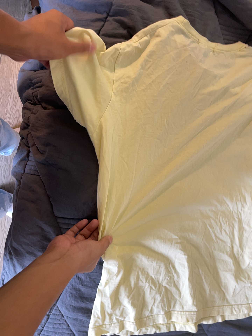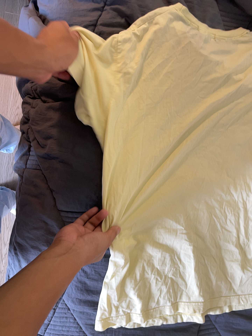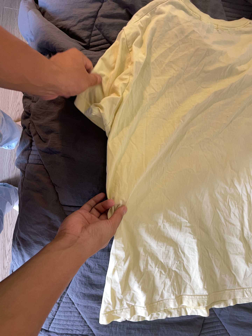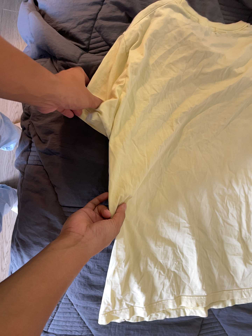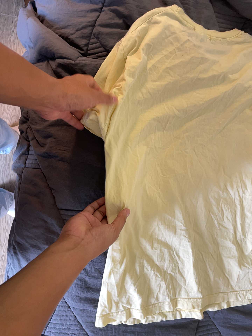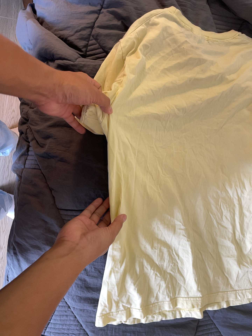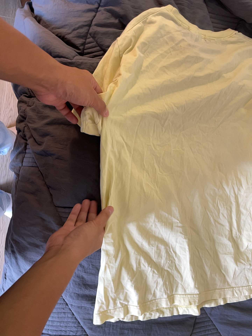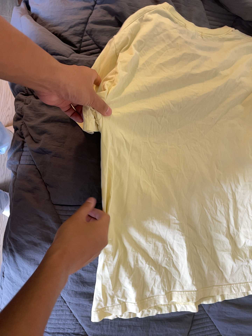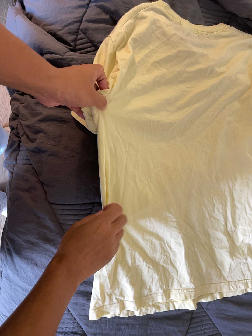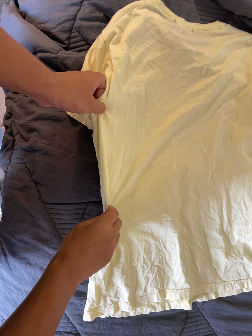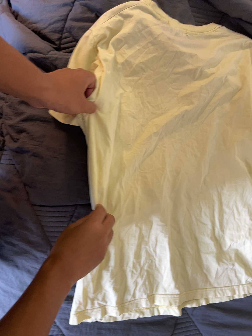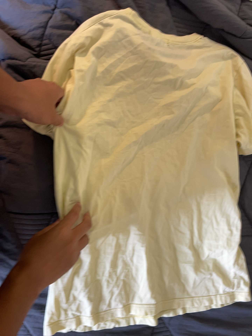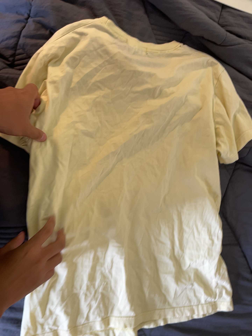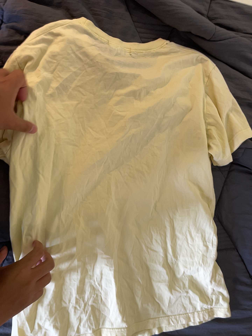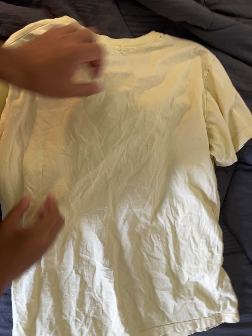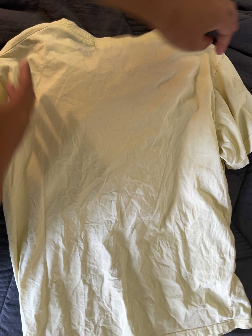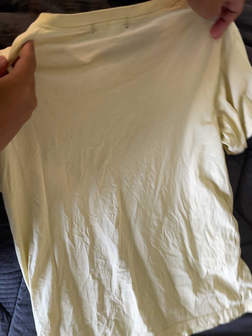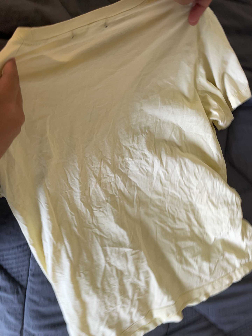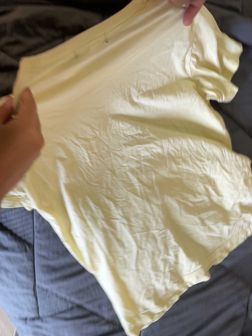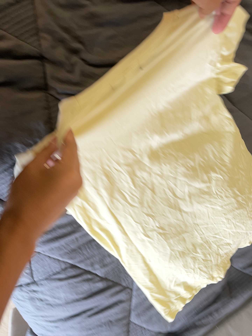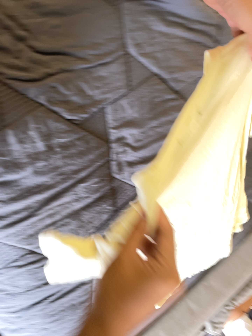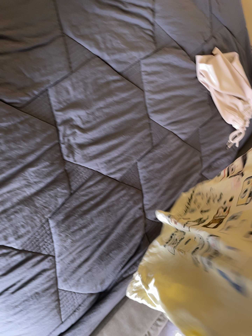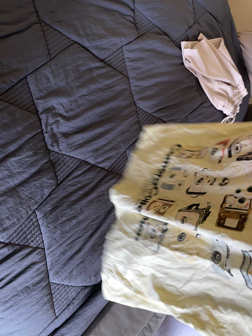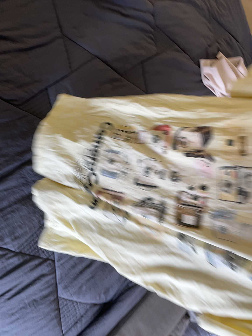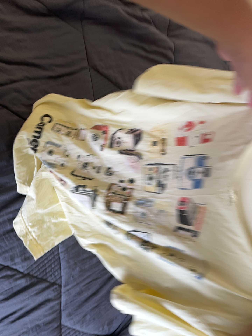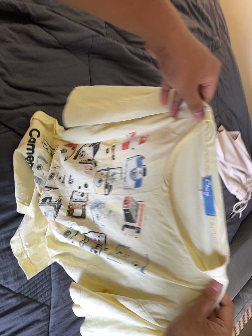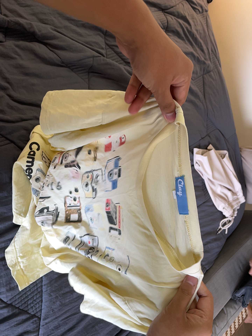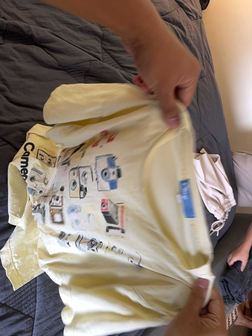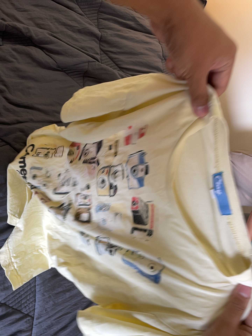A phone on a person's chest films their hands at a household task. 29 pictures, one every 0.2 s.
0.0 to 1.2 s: The camera shifts only a little, or ends up much as it began.
1.2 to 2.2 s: The camera travels to its right, about 9 cm, so close, fixed things drift to the left.
2.2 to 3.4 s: The camera travels to its right, toward the top of its view and forward, about 16 cm, so close, fixed things drift to the left. Its aim tips toward the bottom of its view by about 10 degrees. It rolls about its line of sight by about 15 degrees, and the scene rotates counterclockwise.
3.4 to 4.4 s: The camera pans to its right by about 20 degrees. It travels toward the bottom of its view, about 32 cm, so close, fixed things drift upward. It rolls about its line of sight by about 25 degrees, and the scene rotates counterclockwise.
4.4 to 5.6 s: The camera travels backward and to its left, about 14 cm, so what stands in front gets smaller. Its aim tips toward the top of its view by about 15 degrees, and the scene shifts downward. It rolls about its line of sight by about 15 degrees, and the scene rotates clockwise.
The film runs backward here.
